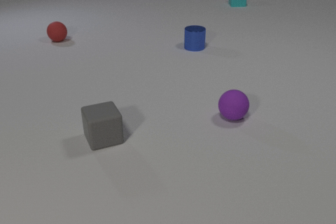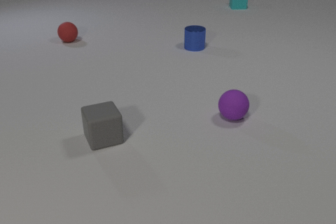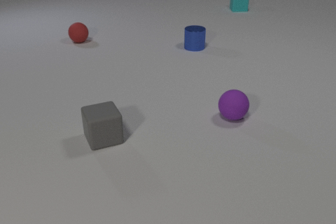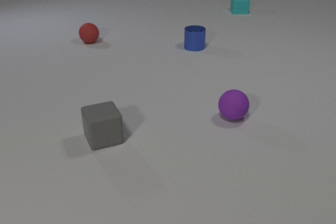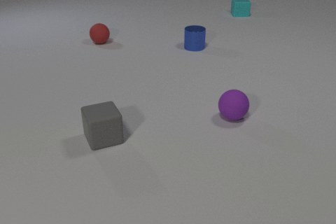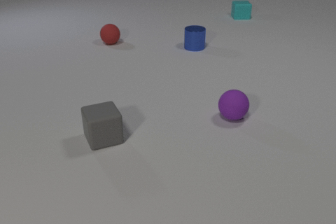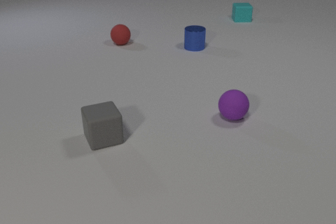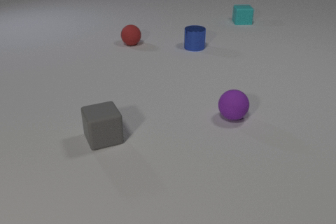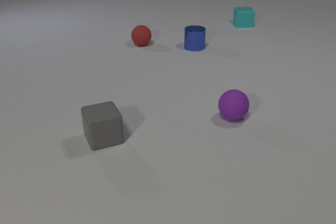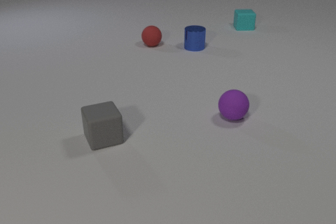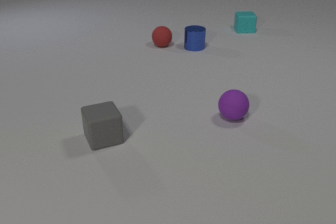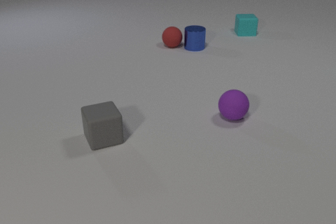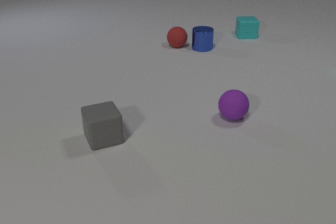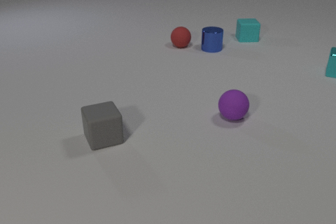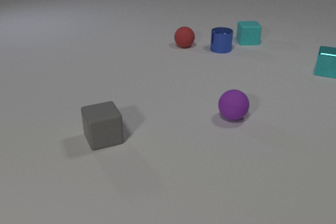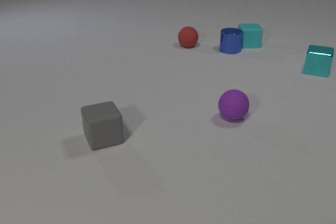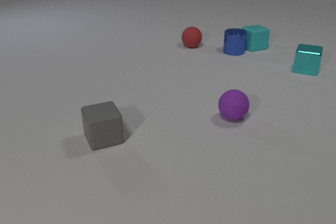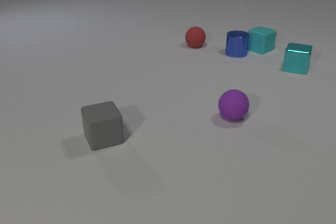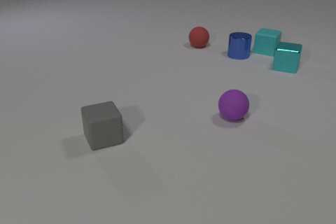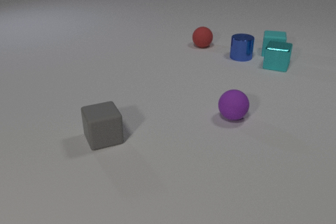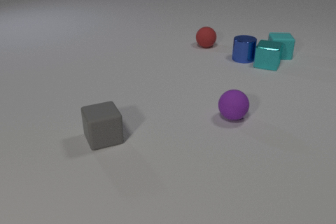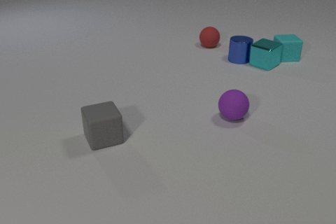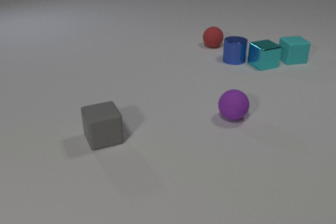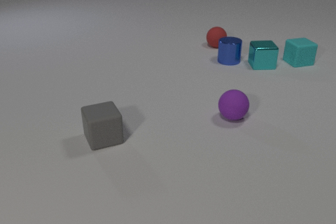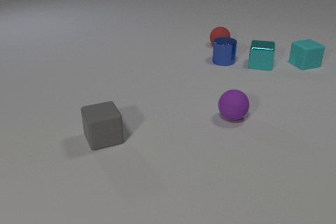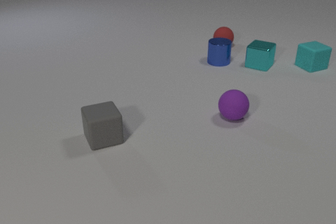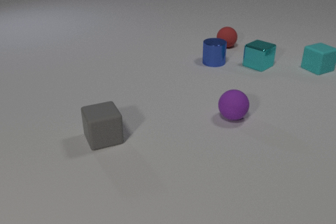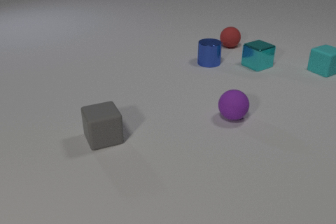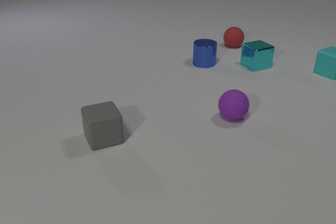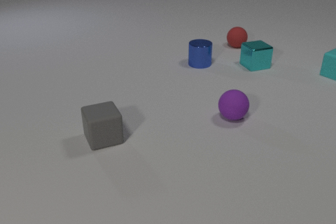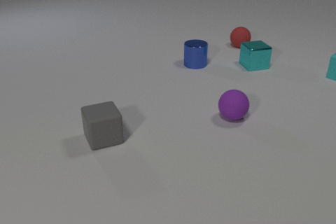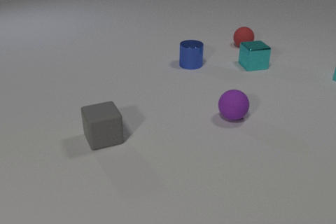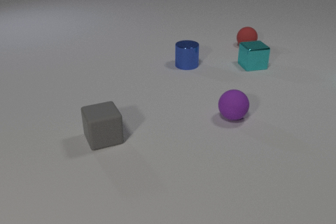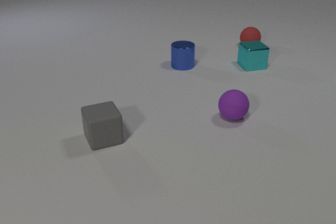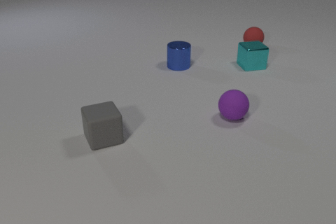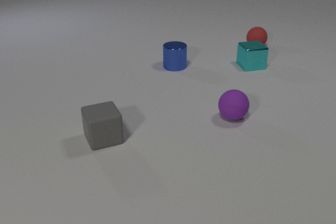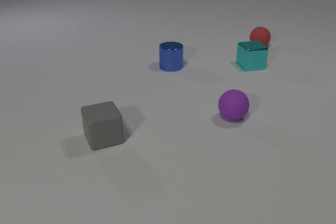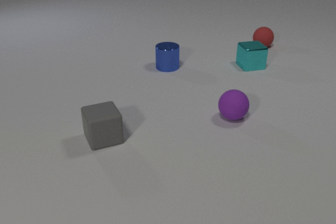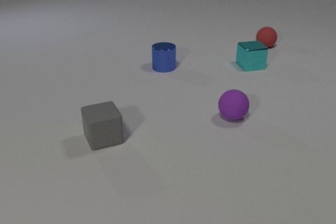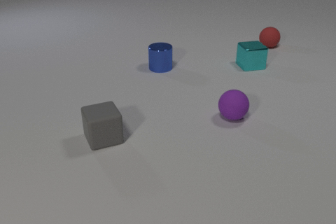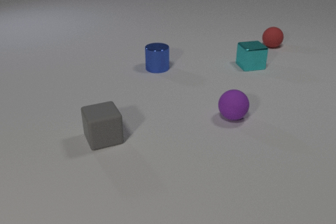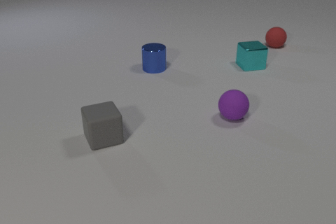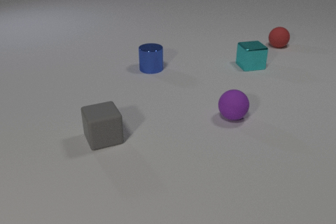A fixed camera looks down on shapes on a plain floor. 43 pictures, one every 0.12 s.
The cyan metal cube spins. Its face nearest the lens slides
to the left.
The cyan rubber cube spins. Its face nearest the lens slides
to the right.
0.00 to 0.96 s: The red rubber sphere rolls to the right. The cyan rubber cube slides toward the camera.
0.96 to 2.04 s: The red rubber sphere rolls to the right. The blue metal cylinder slides to the right. The cyan rubber cube slides toward the camera, spins counterclockwise seen from above by about 45 degrees, its near face sliding to the right. The cyan metal cube comes in at the right edge, slides to the left. The red rubber sphere and the blue metal cylinder collide. The blue metal cylinder and the cyan rubber cube collide.
2.04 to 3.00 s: The red rubber sphere rolls to the right. The blue metal cylinder slides toward the camera and to the left. The cyan rubber cube slides to the right and toward the camera, spins counterclockwise seen from above by about 75 degrees, its near face sliding to the right. The cyan metal cube slides to the left, spins clockwise seen from above by about 105 degrees, its near face sliding to the left. The blue metal cylinder and the cyan metal cube collide.
3.00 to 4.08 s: The red rubber sphere rolls to the right. The blue metal cylinder slides to the left. The cyan rubber cube slides to the right and toward the camera, spins counterclockwise seen from above by about 30 degrees, its near face sliding to the right, leaves at the right edge. The cyan metal cube slides to the left, spins clockwise seen from above by about 45 degrees, its near face sliding to the left.
4.08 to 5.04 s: The red rubber sphere rolls to the right. The blue metal cylinder slides to the left.
What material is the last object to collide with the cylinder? metal.
Are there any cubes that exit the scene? yes.
How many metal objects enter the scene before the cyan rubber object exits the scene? 1.
